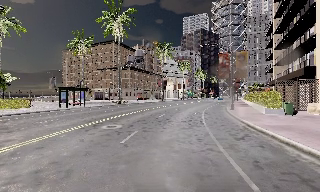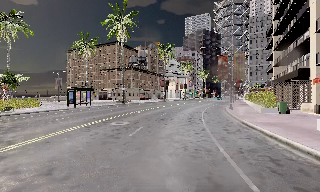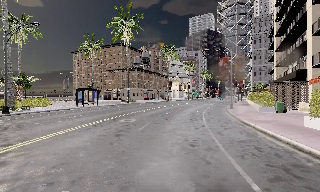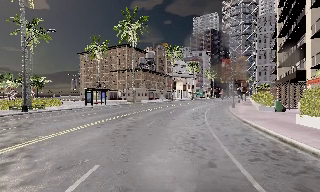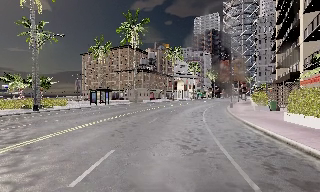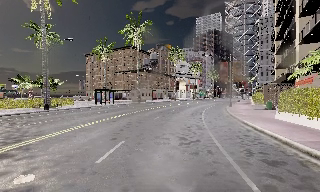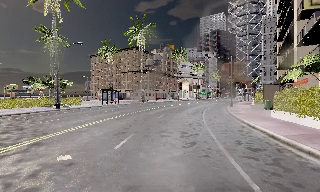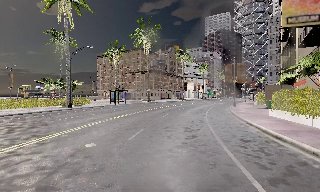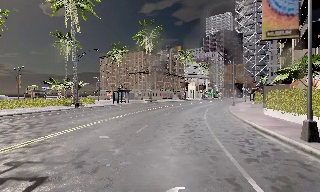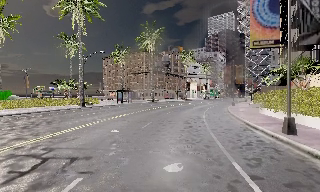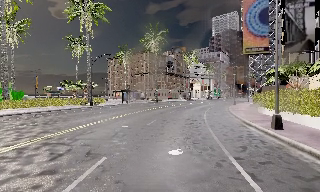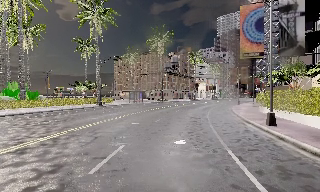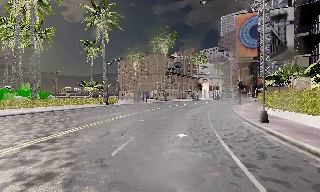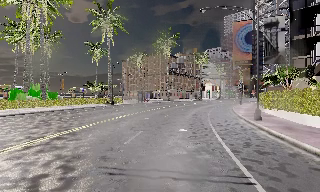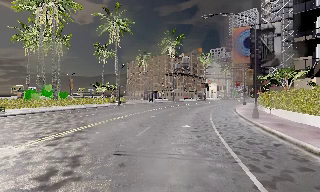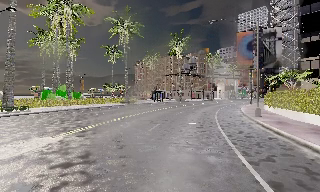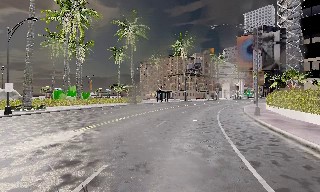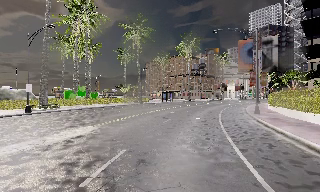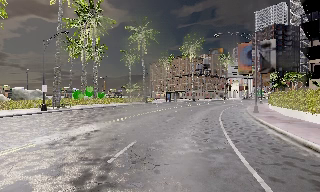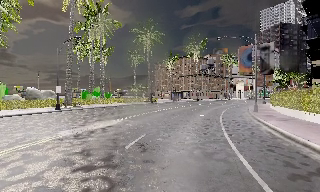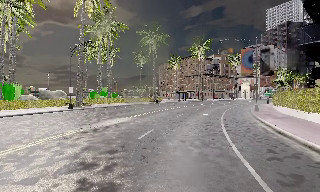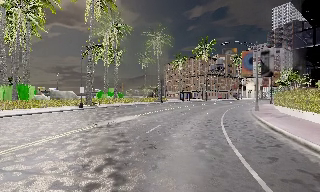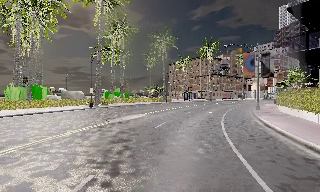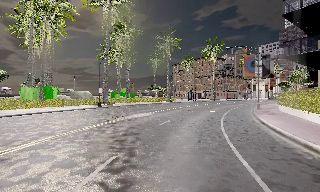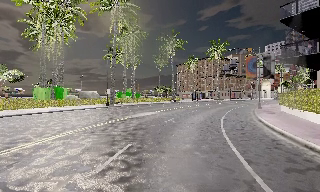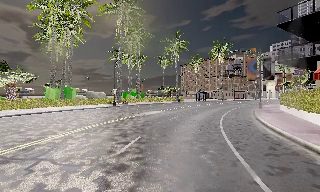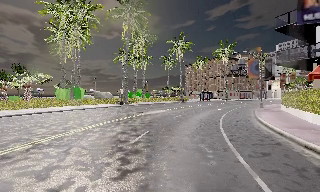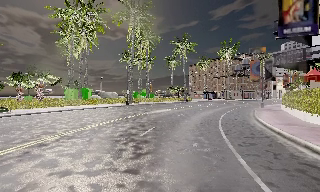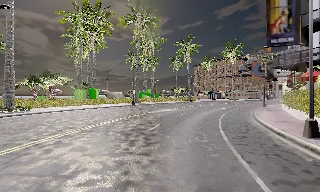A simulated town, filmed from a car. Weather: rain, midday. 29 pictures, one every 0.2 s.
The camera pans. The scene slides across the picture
to the right.
The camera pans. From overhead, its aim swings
counterclockwise.
0.0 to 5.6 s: The camera swings to its left by about 40 degrees, and the scene slides to the right. It travels backward, about 30 m.
The film runs backward here.
